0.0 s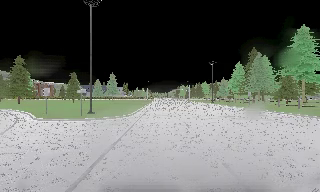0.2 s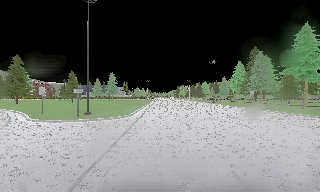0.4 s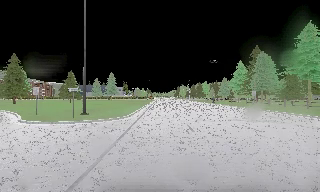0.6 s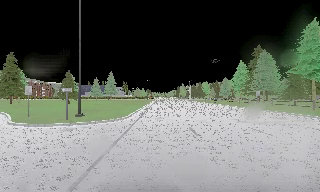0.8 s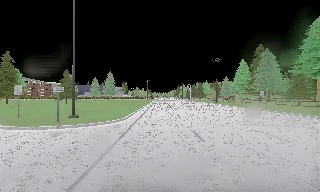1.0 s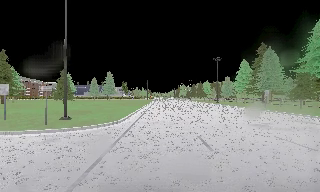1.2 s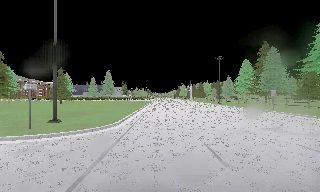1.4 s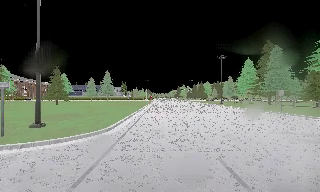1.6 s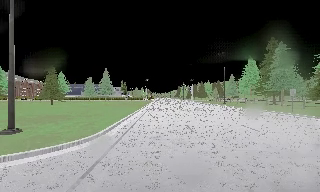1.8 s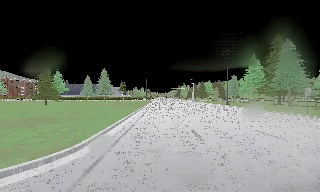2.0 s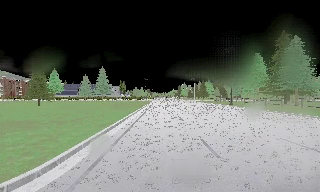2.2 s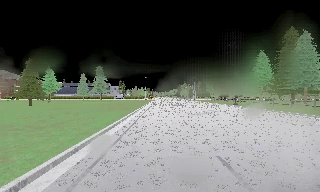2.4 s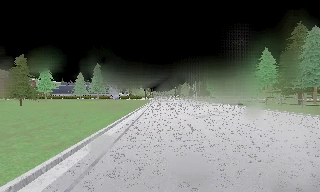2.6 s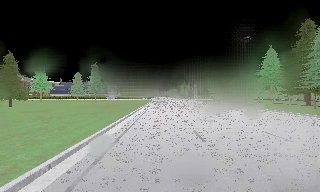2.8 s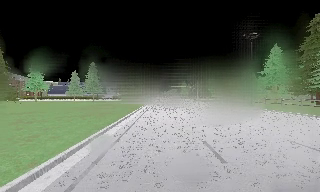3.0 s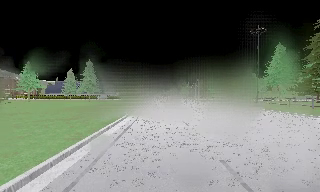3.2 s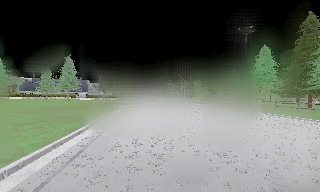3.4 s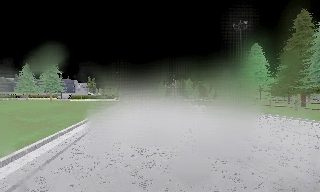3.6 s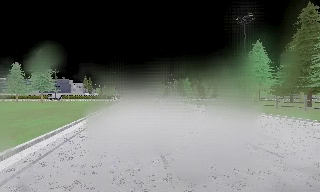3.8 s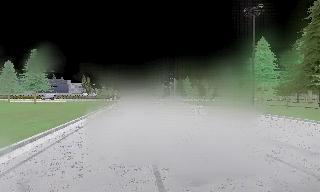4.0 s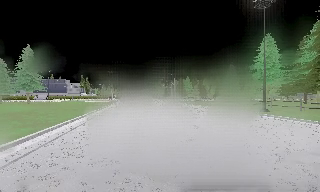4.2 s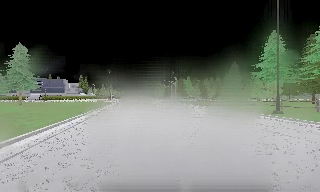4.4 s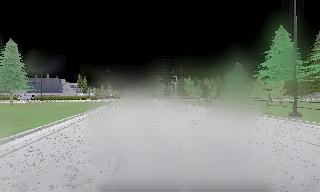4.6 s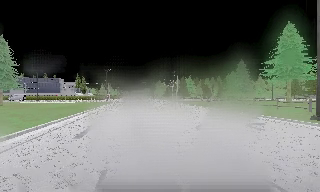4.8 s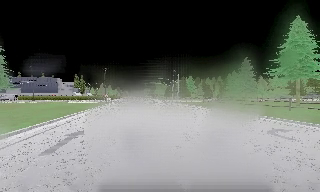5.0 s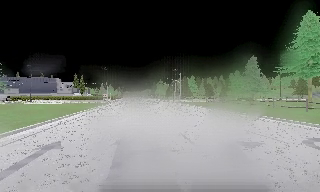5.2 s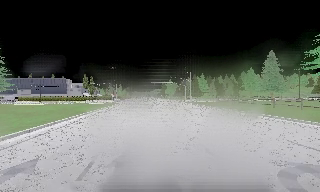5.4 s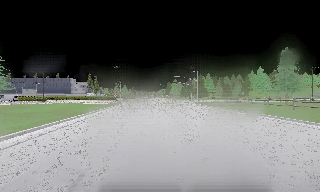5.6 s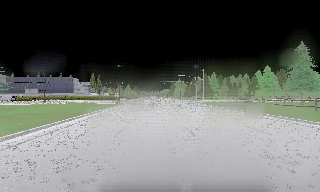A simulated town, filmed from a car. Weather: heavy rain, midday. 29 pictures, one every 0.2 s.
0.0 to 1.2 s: The camera travels forward, about 5 m, so what stands in front looms larger. It gains speed.
1.2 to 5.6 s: The camera travels forward, about 40 m, so what stands in front looms larger.
The film runs forward here.
